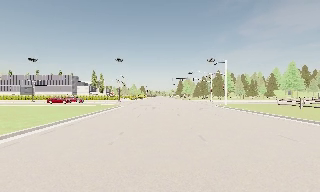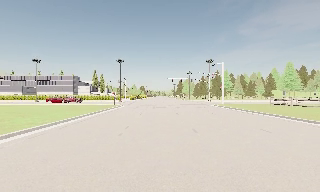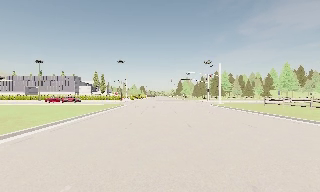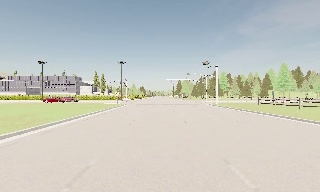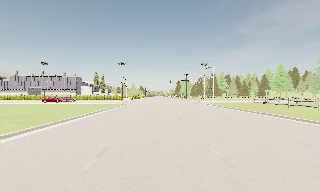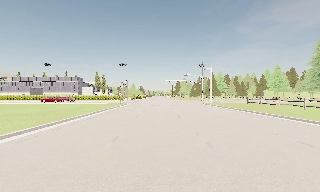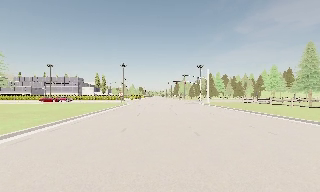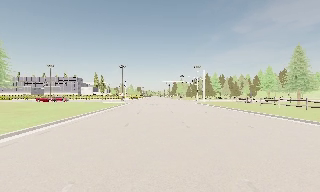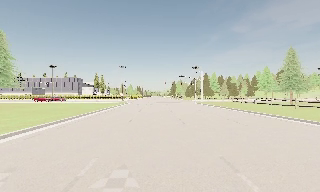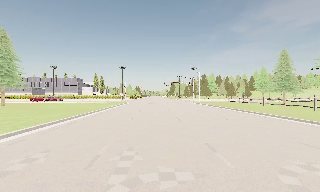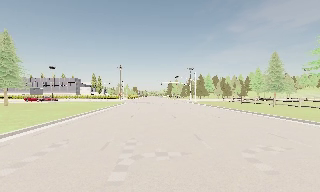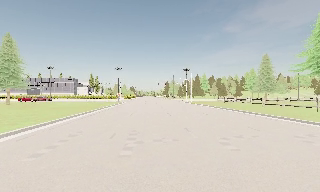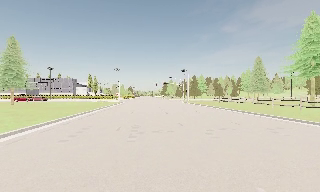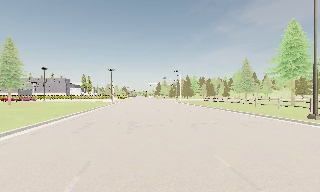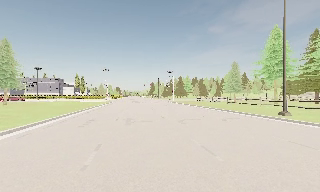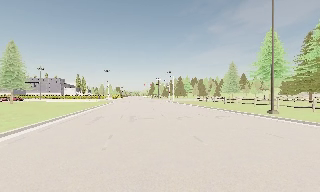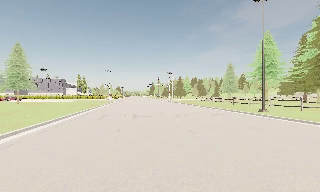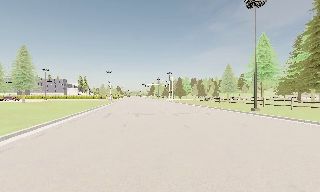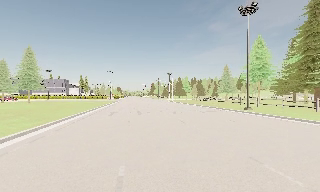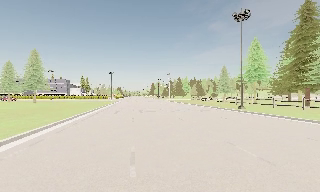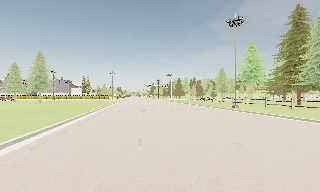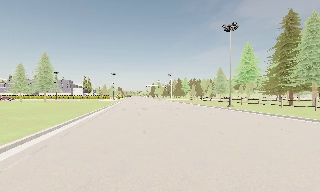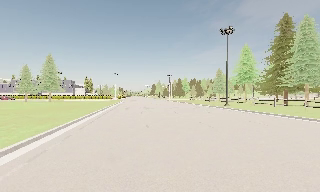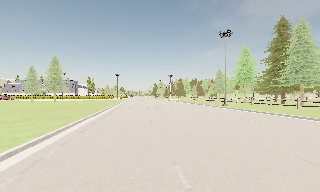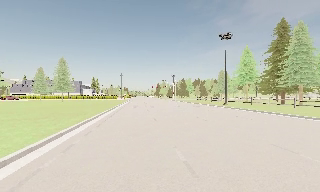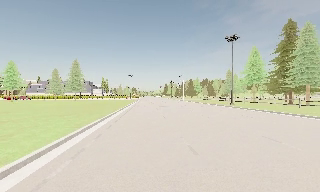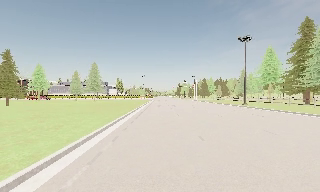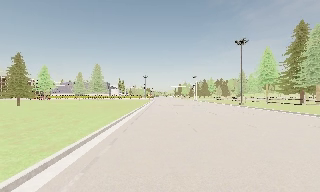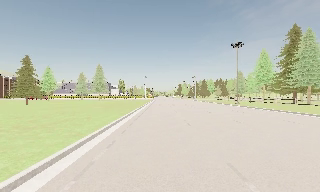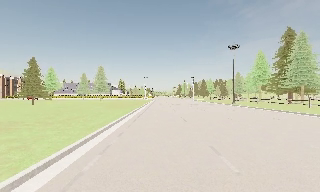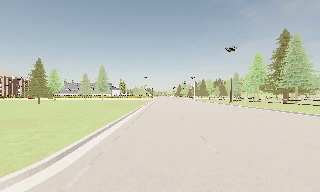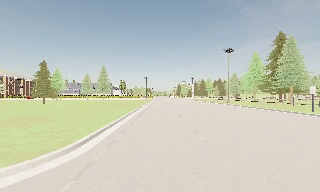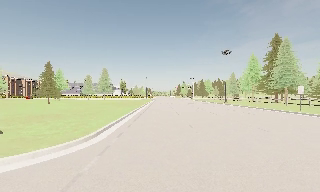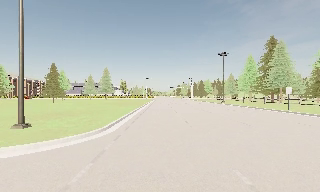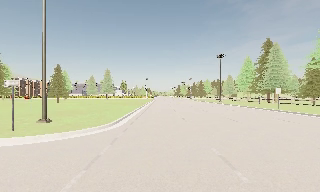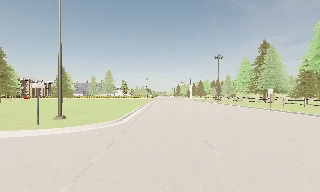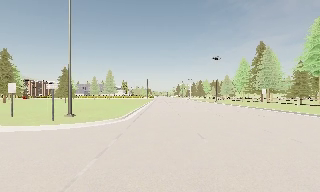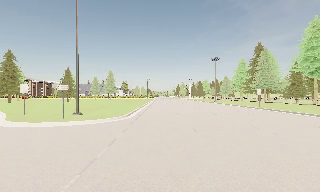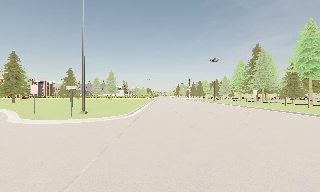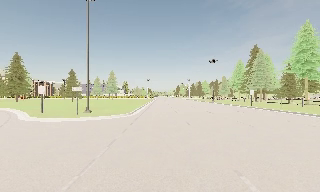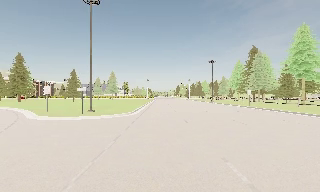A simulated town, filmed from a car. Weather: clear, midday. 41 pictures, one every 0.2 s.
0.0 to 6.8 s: The camera travels backward, about 50 m, so what stands in front gets smaller.
6.8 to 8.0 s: The camera travels backward, about 6 m, so what stands in front gets smaller. It loses speed.
The film runs backward here.
